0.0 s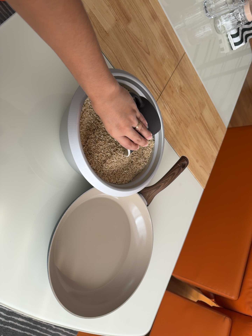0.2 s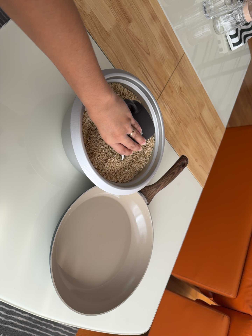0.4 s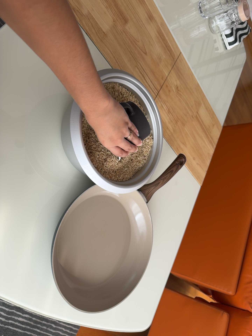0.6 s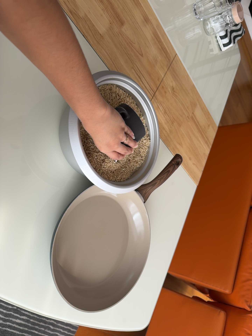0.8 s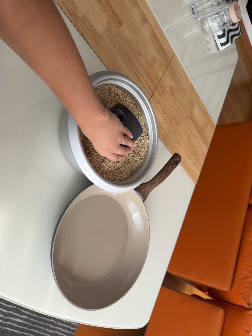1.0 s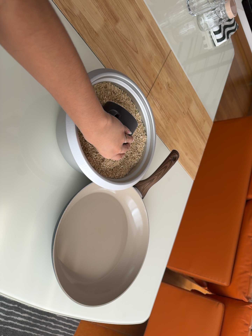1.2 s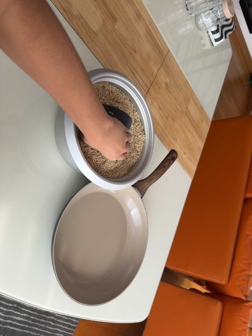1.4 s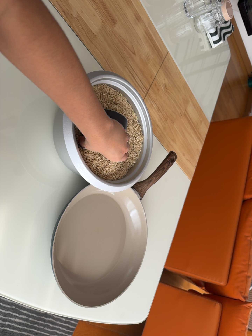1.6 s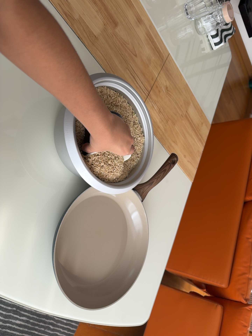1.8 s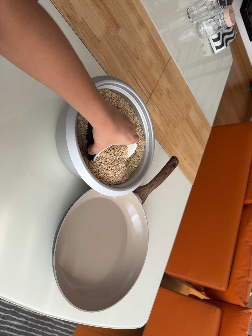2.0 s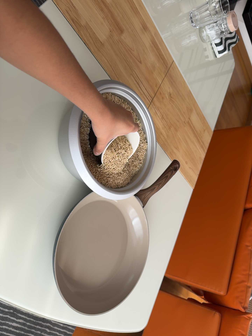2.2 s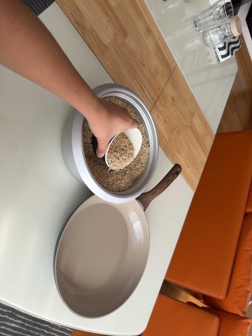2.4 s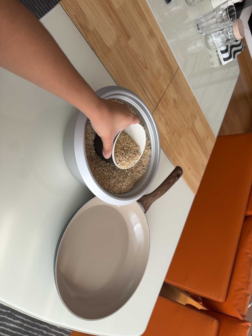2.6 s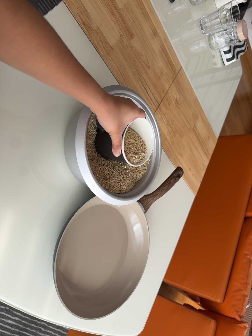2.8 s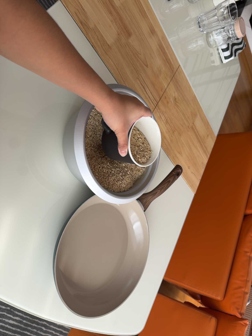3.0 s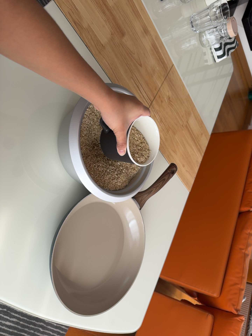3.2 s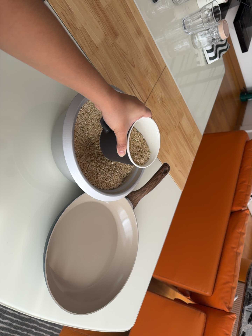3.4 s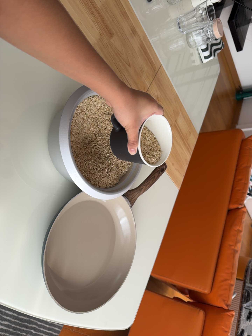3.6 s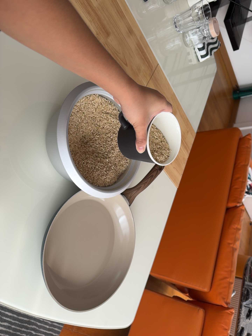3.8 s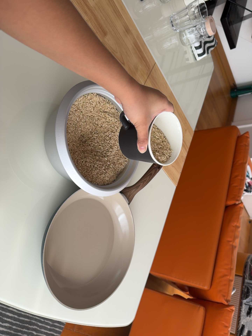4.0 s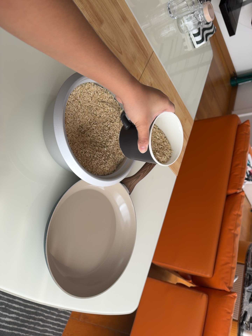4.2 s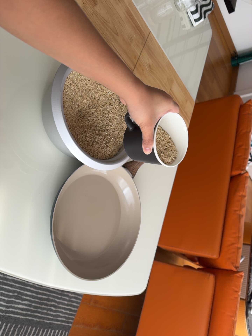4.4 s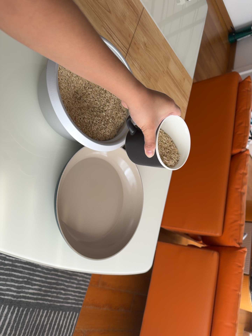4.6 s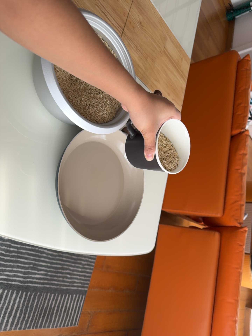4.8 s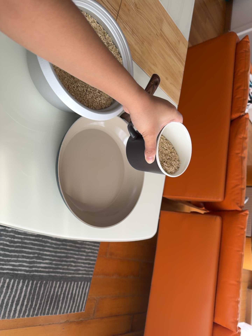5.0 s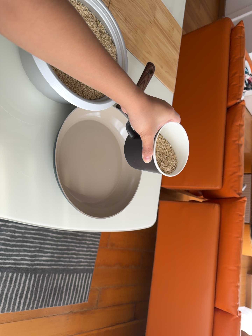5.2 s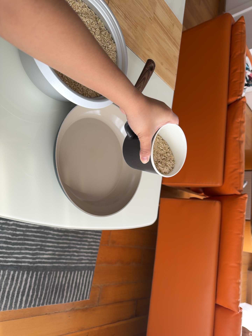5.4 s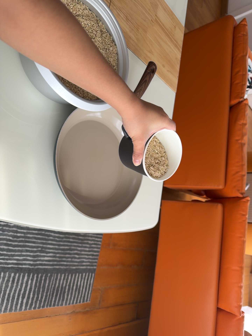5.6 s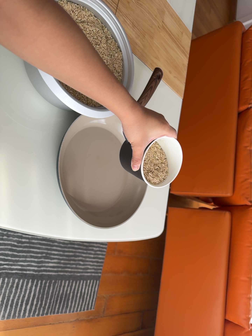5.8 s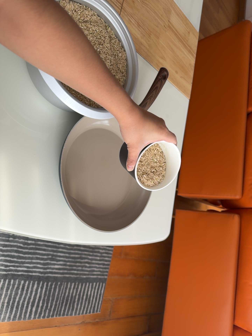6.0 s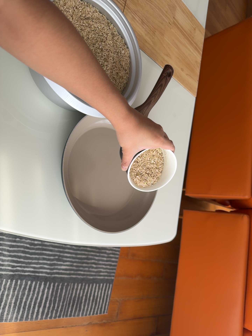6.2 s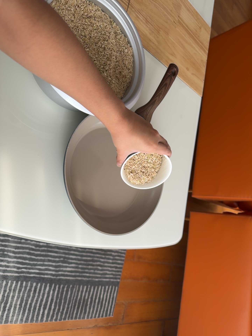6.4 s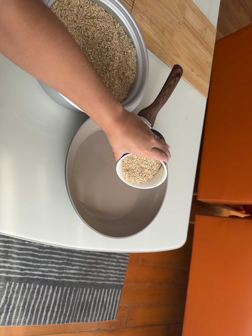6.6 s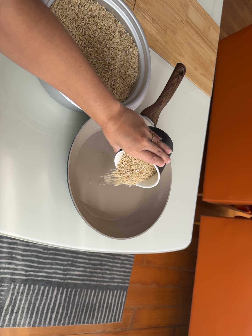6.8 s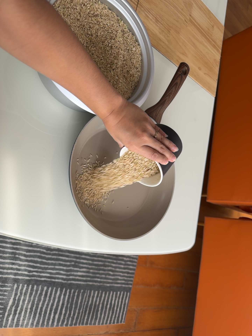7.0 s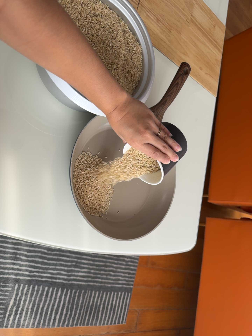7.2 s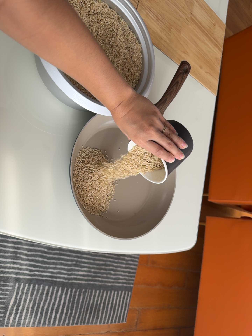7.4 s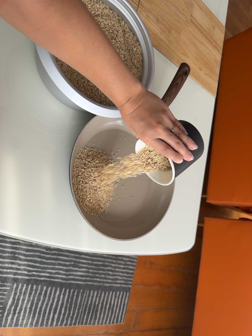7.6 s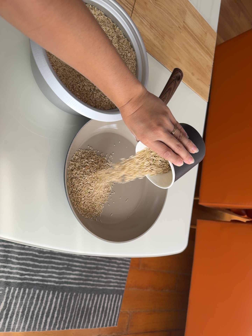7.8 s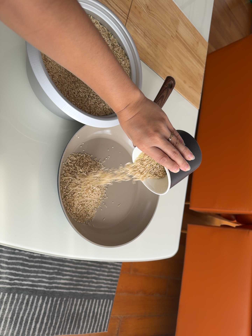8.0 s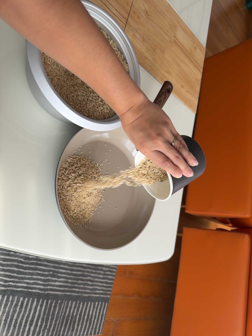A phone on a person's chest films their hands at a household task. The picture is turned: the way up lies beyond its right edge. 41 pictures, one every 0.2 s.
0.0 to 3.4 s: The camera shifts only a little, or ends up much as it began.
3.4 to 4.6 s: The camera travels toward the bottom of its view, about 5 cm, so close, fixed things drift upward. Its aim tips toward the bottom of its view by about 10 degrees, and the scene shifts upward. It rolls about its line of sight by about 10 degrees, and the scene rotates counterclockwise.
4.6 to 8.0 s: The camera travels forward, about 7 cm, so what stands in front looms larger.
The film runs forward here.
